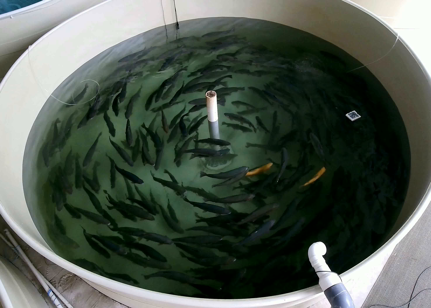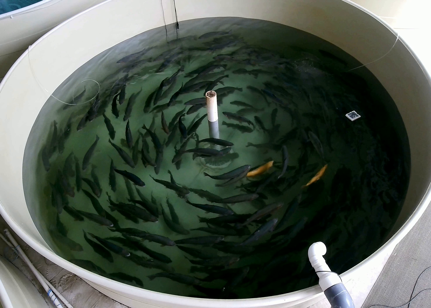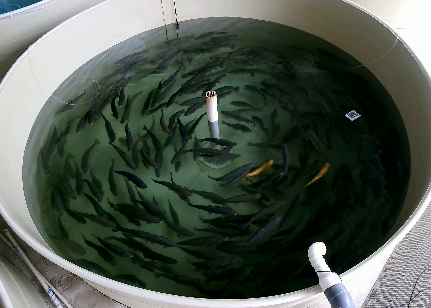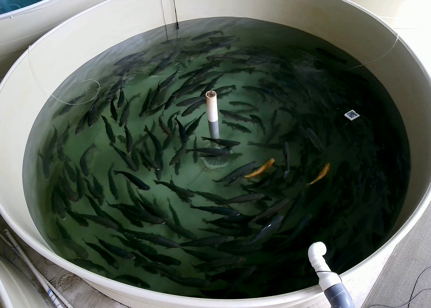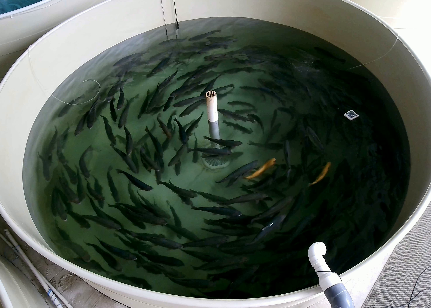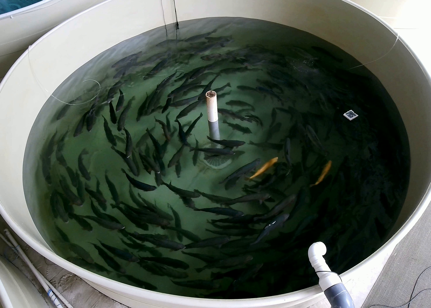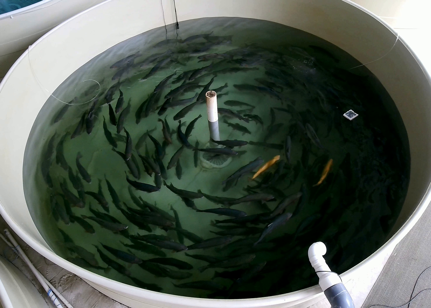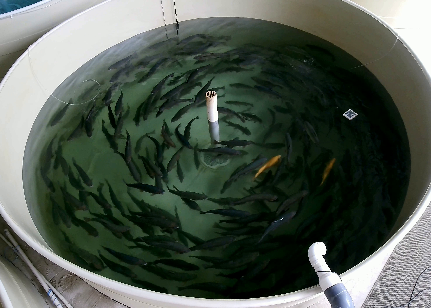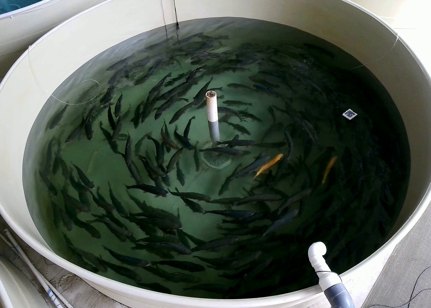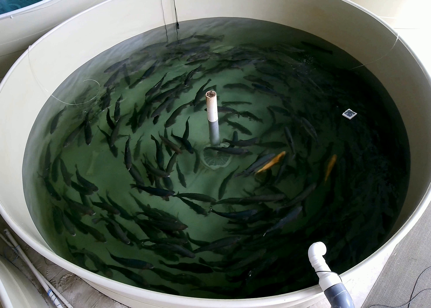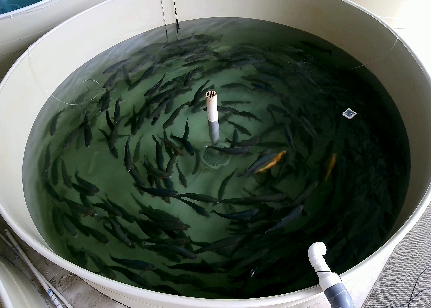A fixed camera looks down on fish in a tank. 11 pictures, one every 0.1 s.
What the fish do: Normal cruising.
